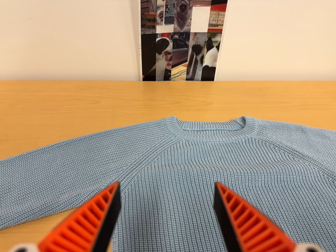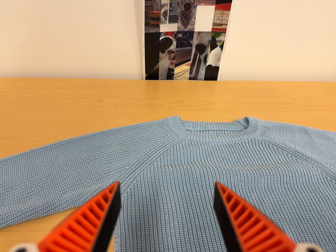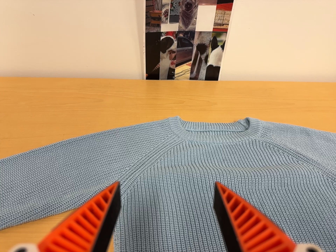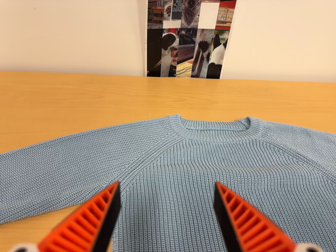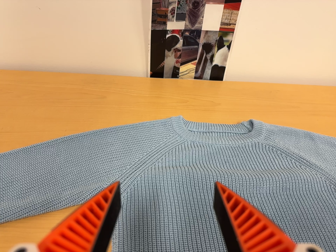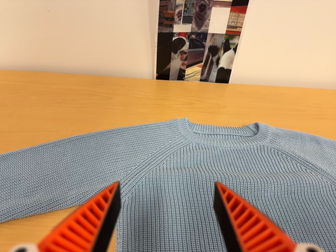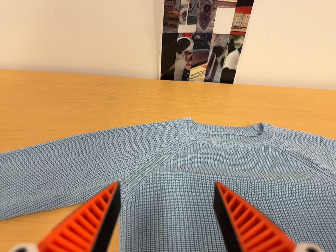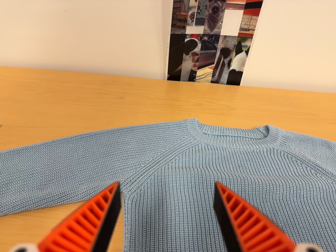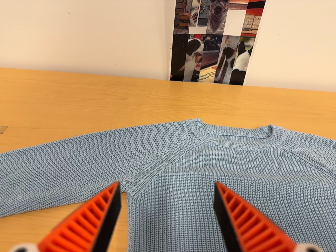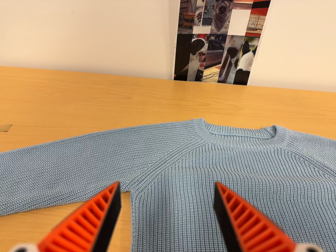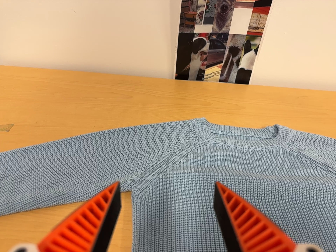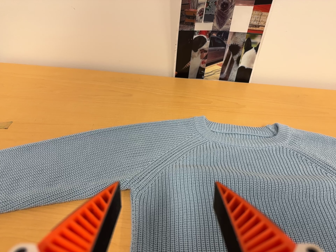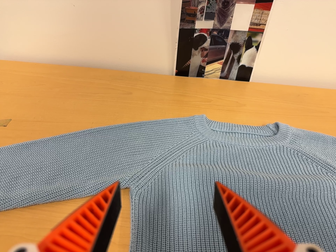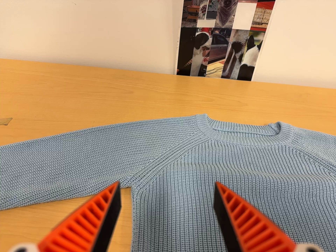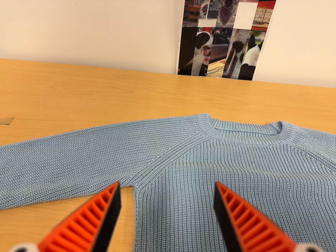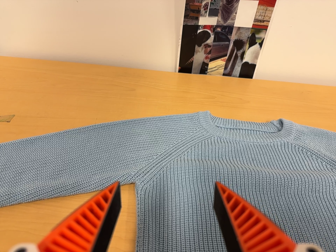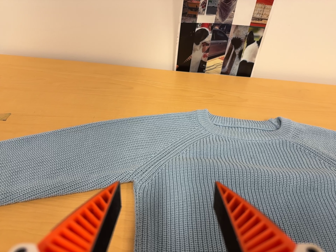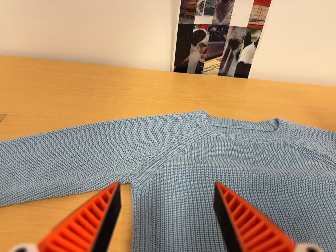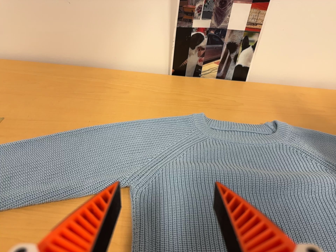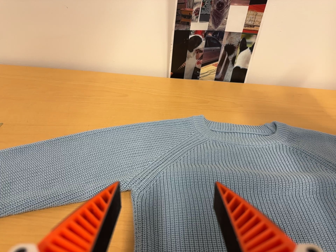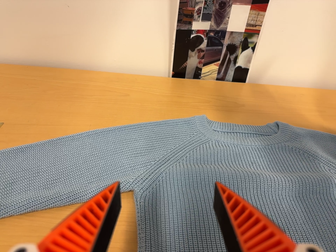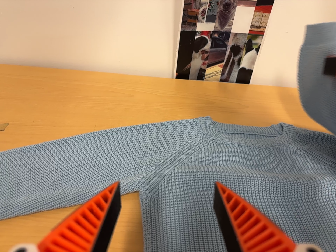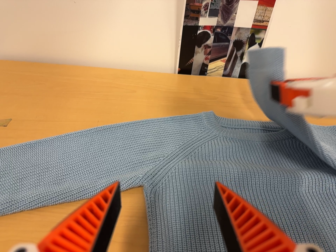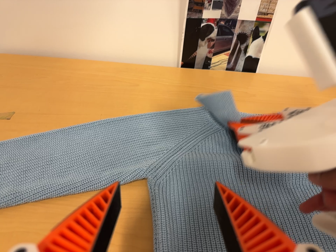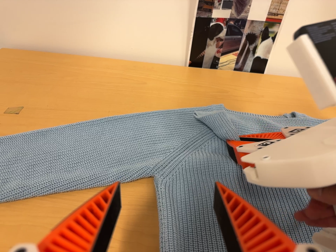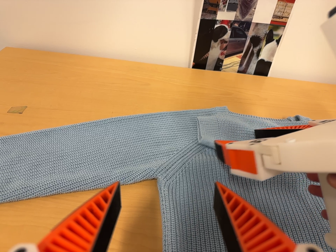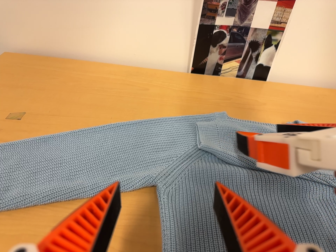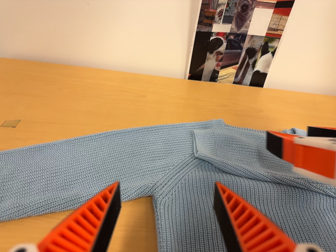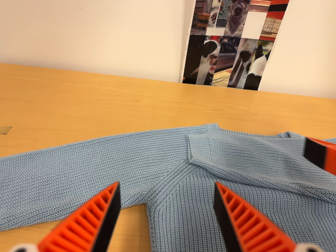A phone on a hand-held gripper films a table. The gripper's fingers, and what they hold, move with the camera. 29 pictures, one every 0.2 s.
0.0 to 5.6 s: The camera travels to its left, about 6 cm, so close, fixed things drift to the right.
The film runs forward here.
